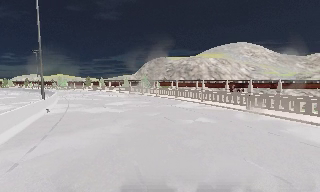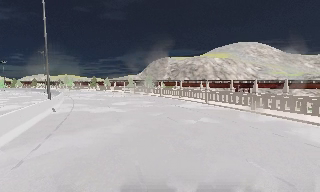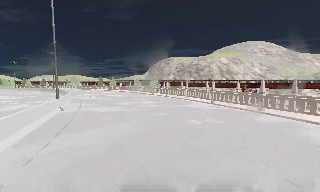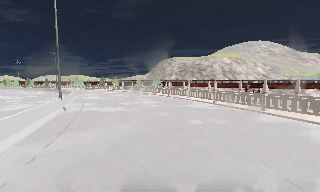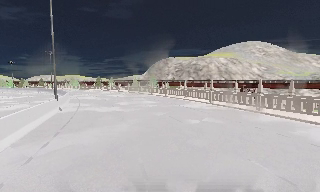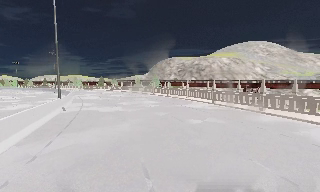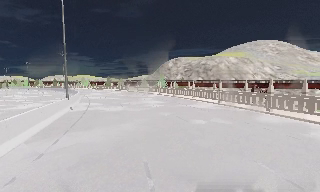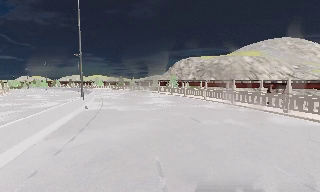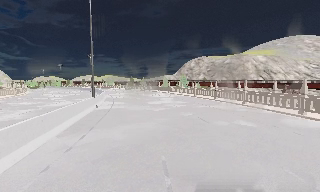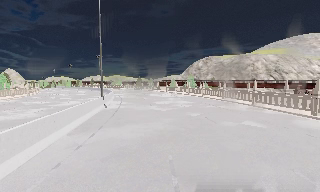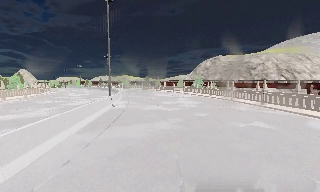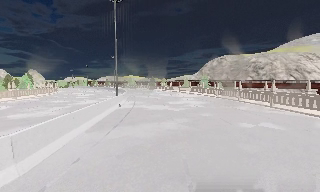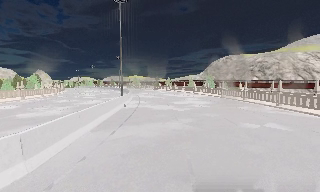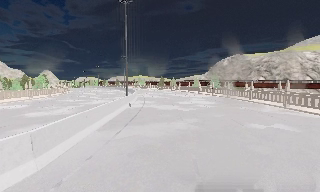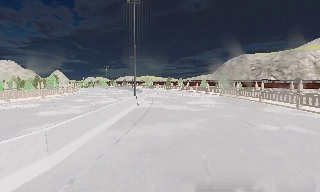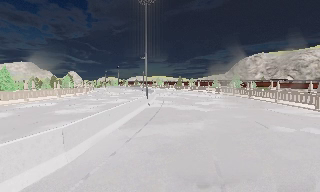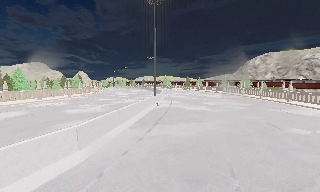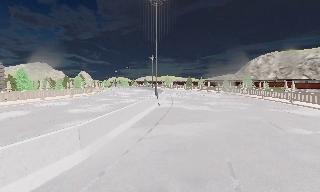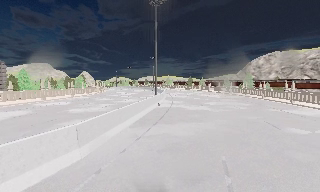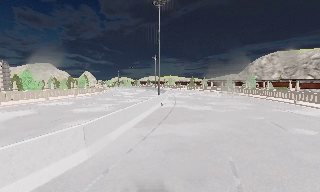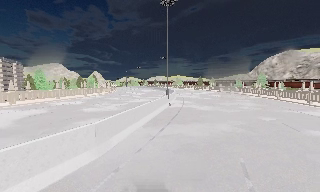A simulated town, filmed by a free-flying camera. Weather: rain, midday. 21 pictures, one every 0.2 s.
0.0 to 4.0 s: The camera swings to its left by about 40 degrees, and the scene slides to the right. It travels backward, about 0.5 m.
The film runs backward here.
